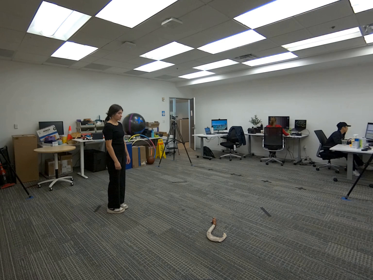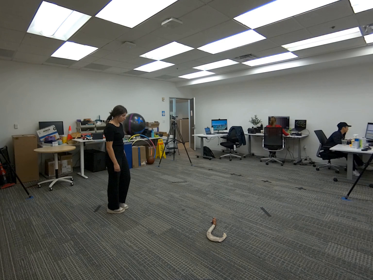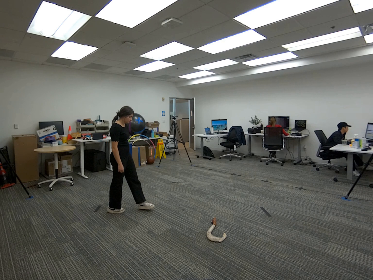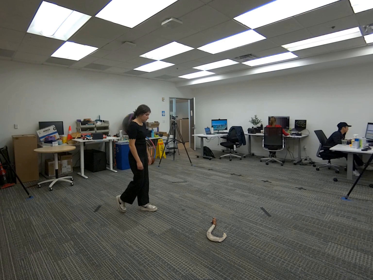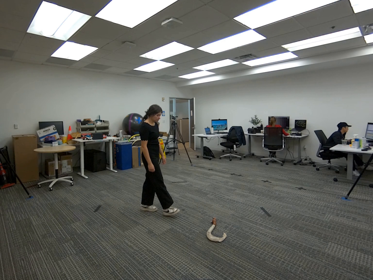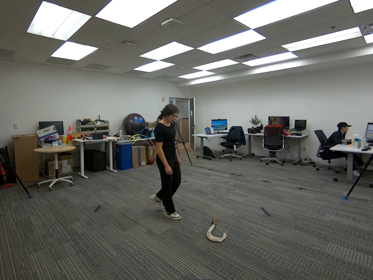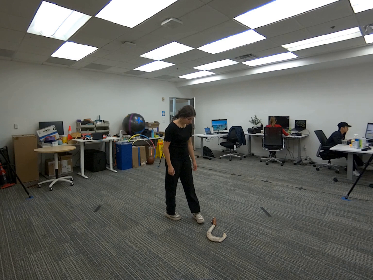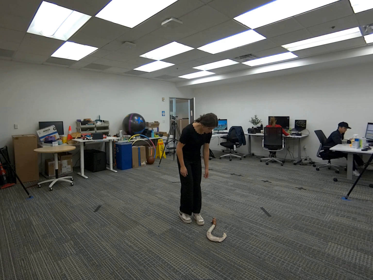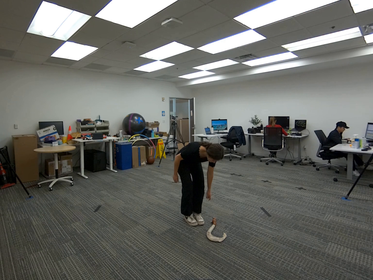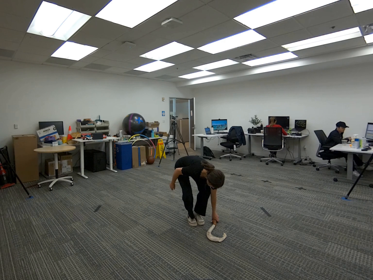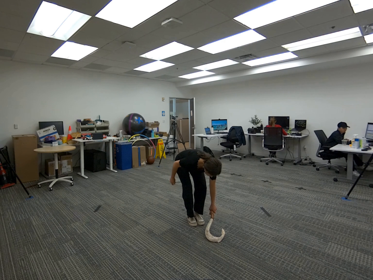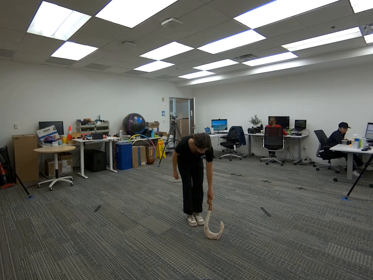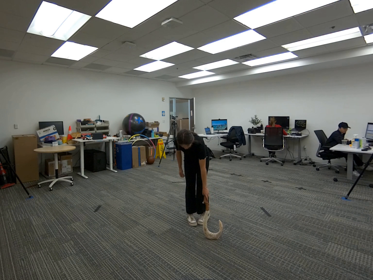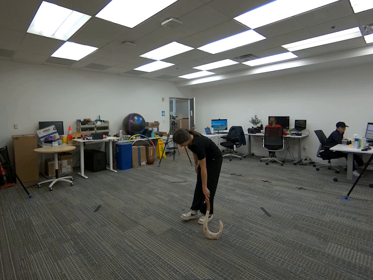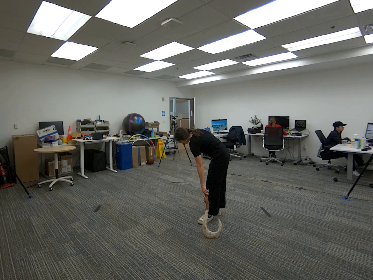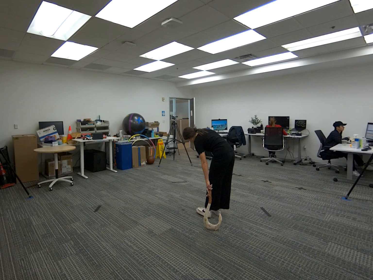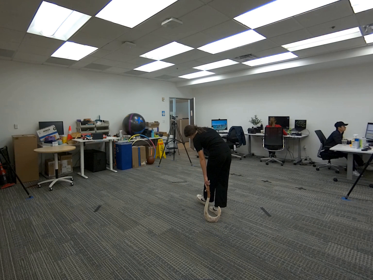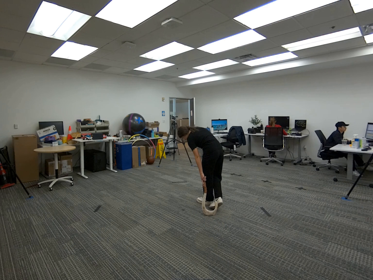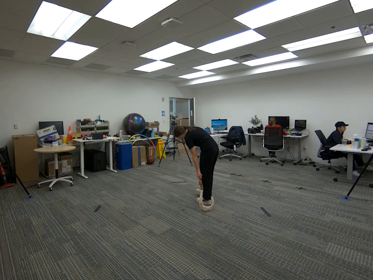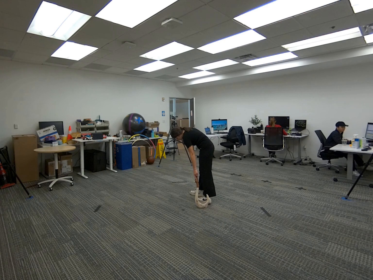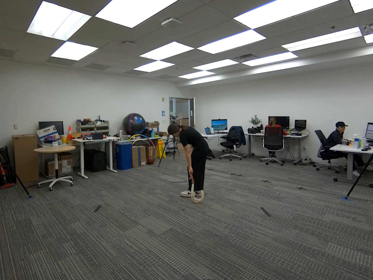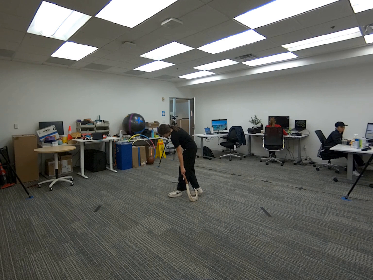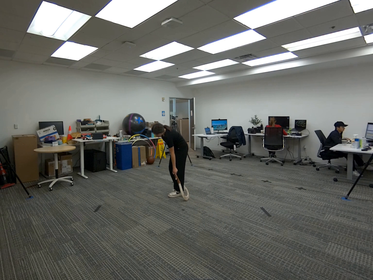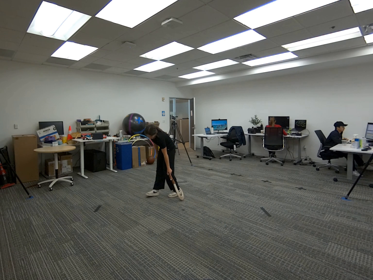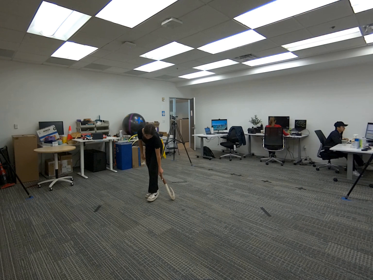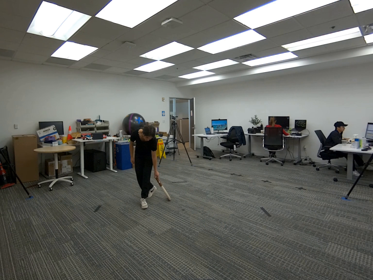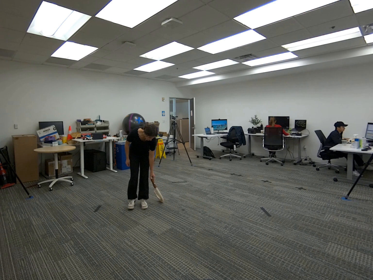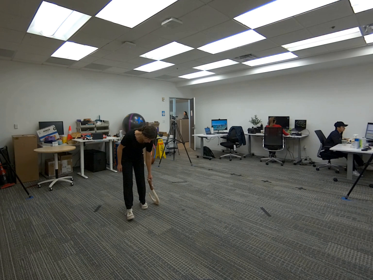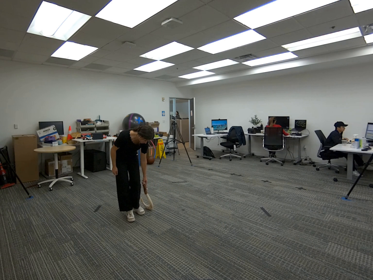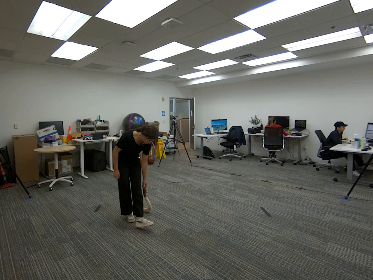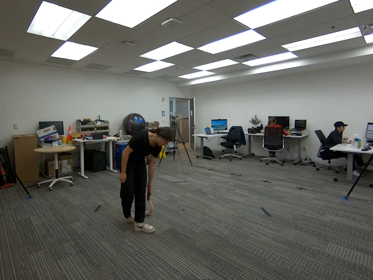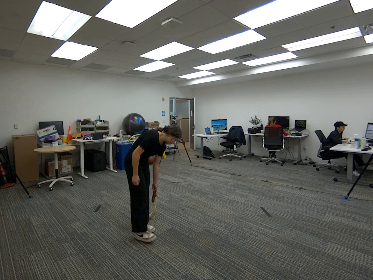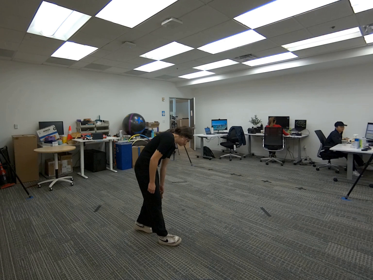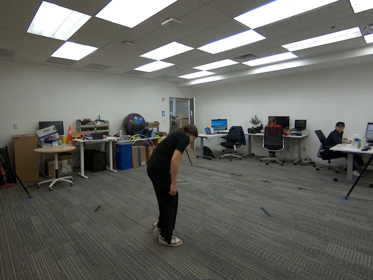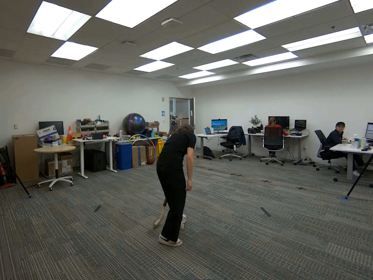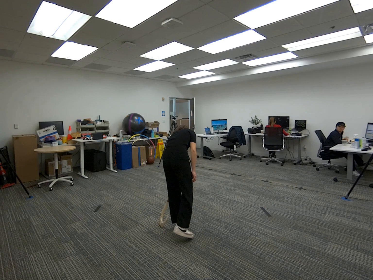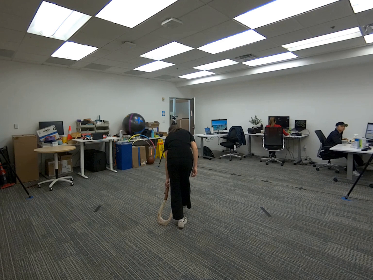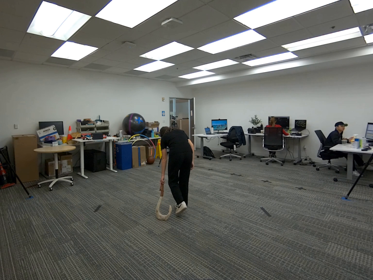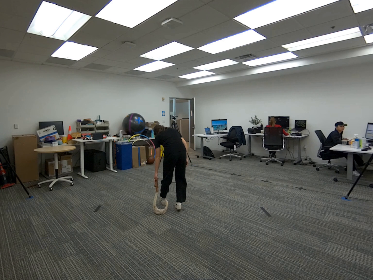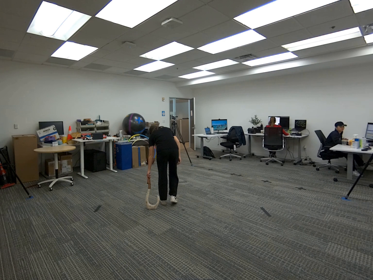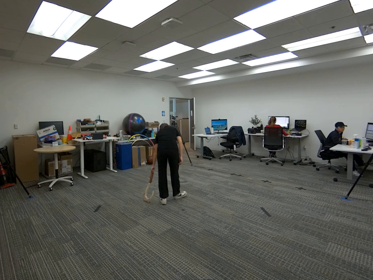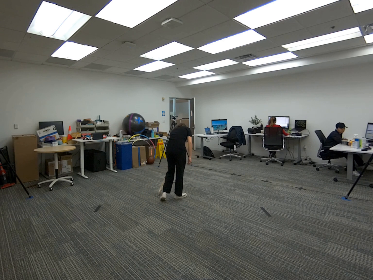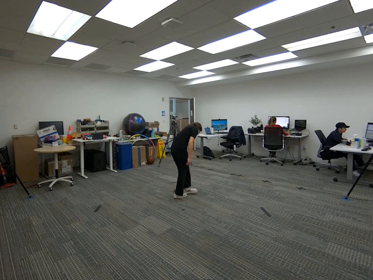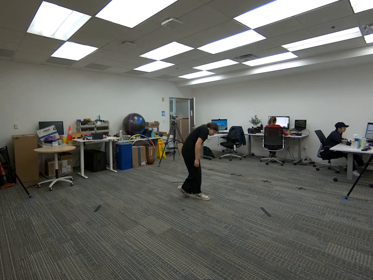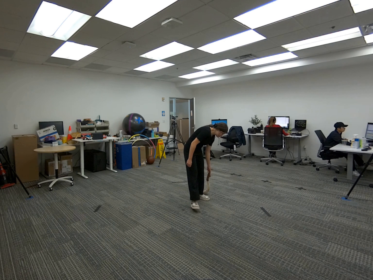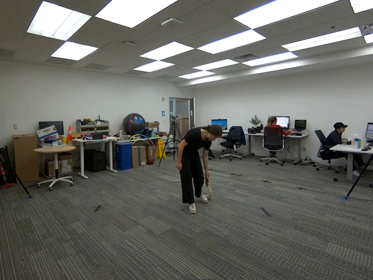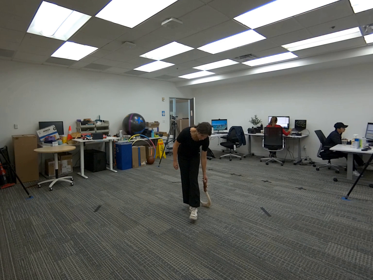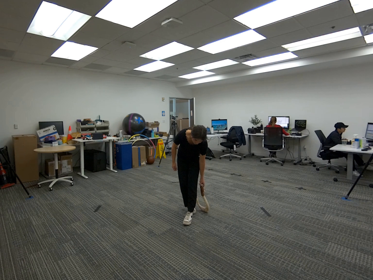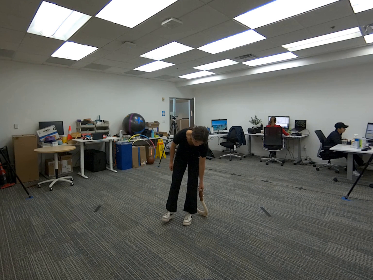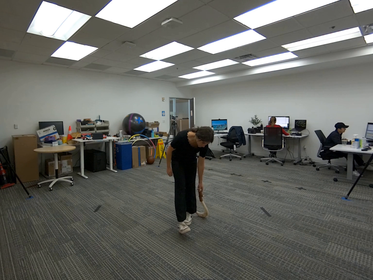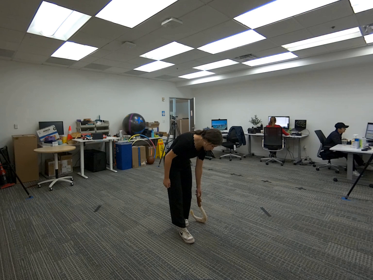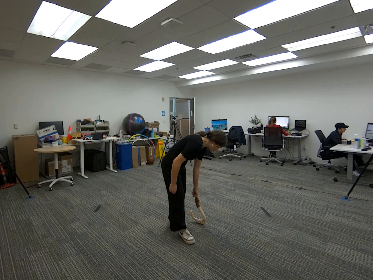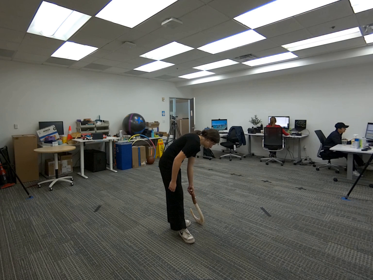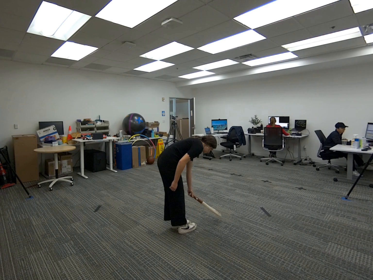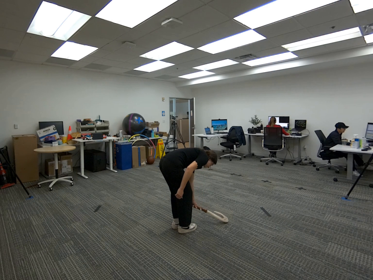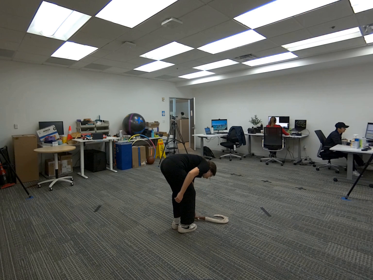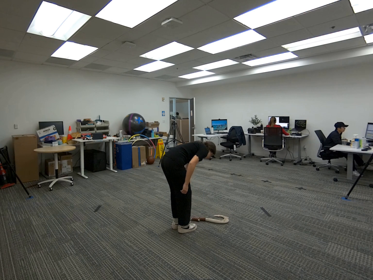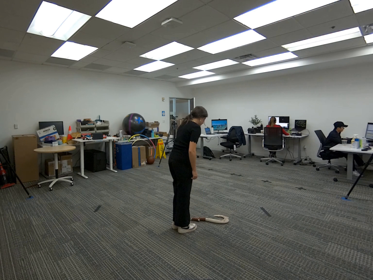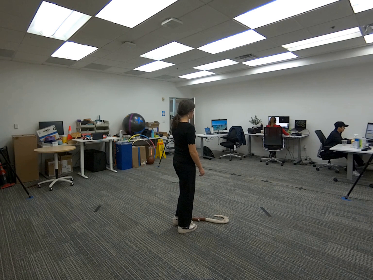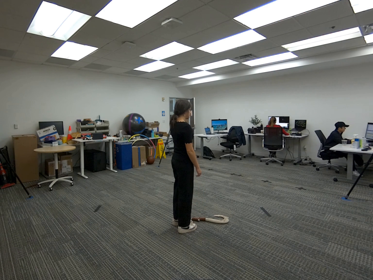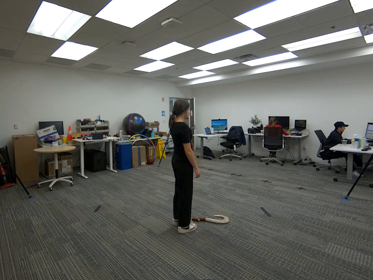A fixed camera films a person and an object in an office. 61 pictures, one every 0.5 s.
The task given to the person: Walk over to the Big Fish Hook on the ground and pick up the hook using your left hand then drag the hook onto the floor. Place on the ground when complete.
